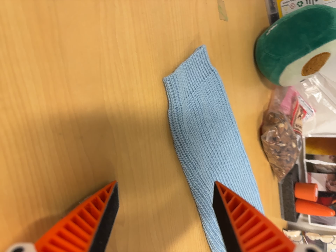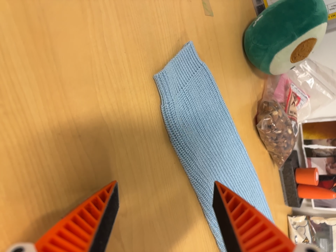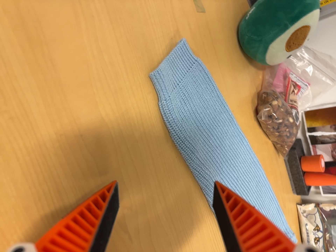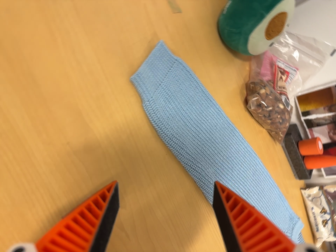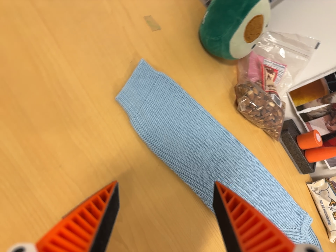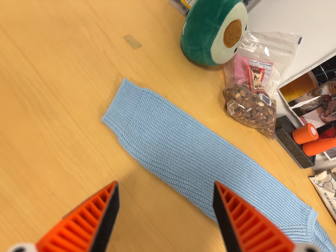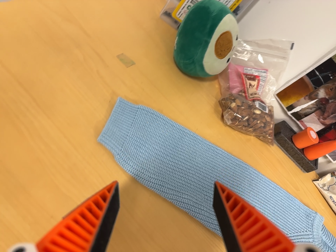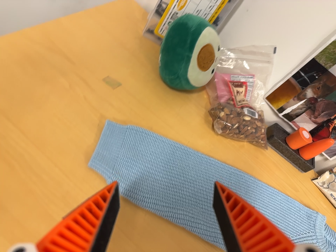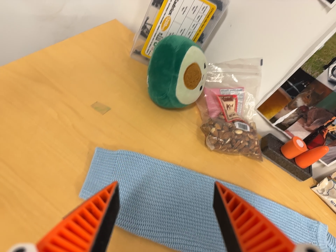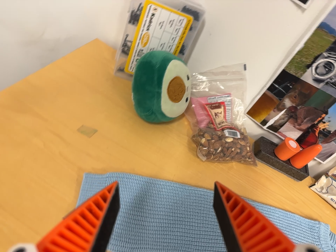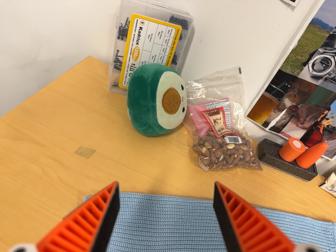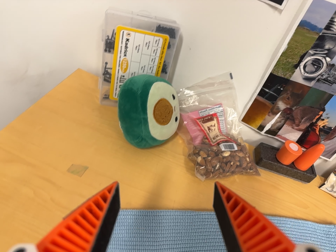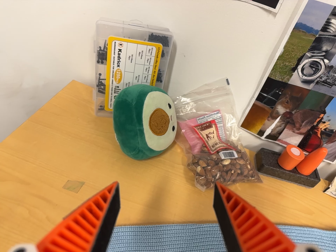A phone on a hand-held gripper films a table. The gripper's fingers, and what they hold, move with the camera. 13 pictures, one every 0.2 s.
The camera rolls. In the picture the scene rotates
counterclockwise.
The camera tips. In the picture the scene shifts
downward.
0.0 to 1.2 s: The camera travels to its right and backward, about 12 cm. It rolls about its line of sight by about 35 degrees, and the scene rotates counterclockwise.
1.2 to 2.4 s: The camera travels toward the top of its view and to its right, about 14 cm, so close, fixed things drift downward. It rolls about its line of sight by about 25 degrees, and the scene rotates counterclockwise.
The film runs backward here.
